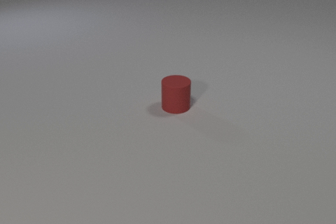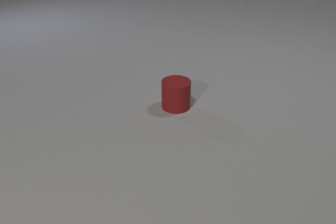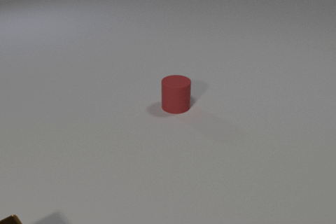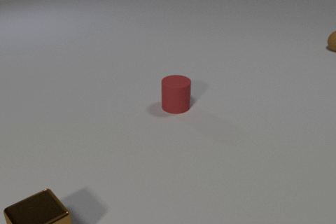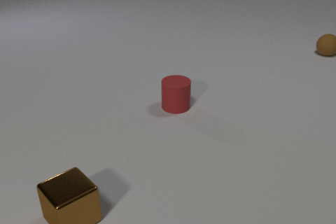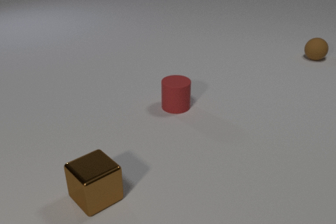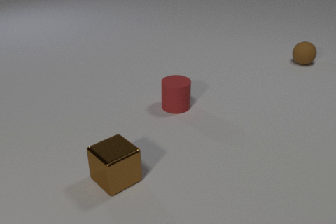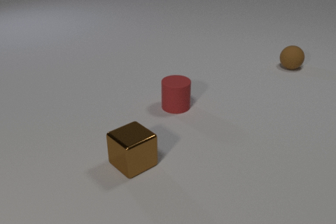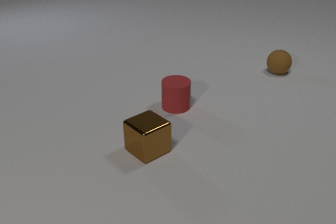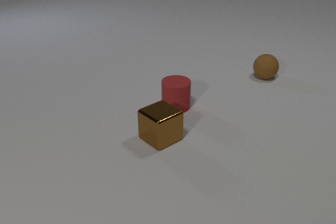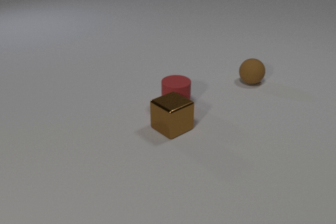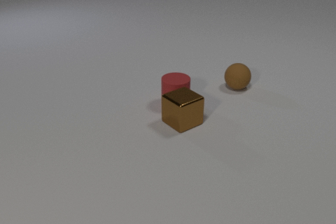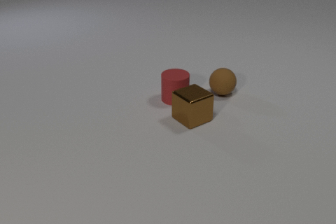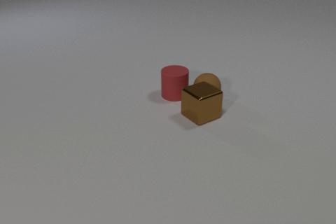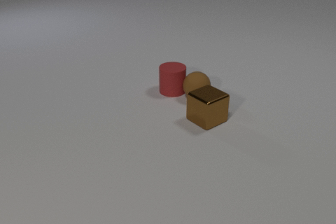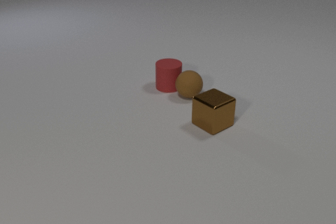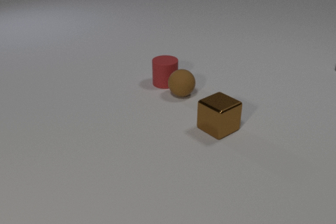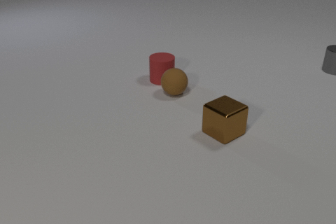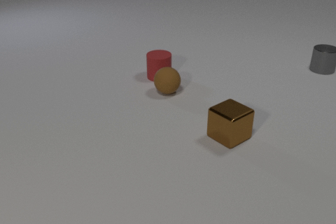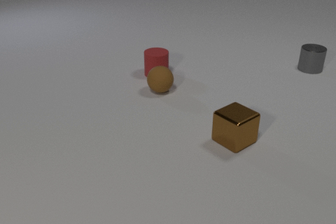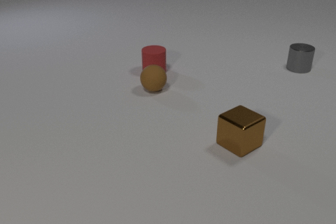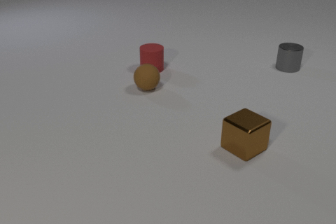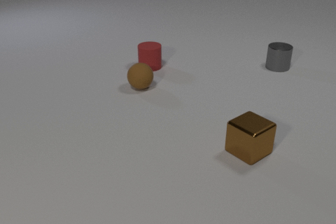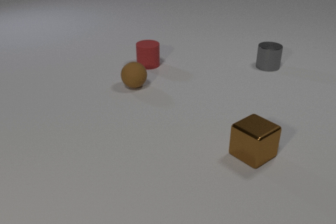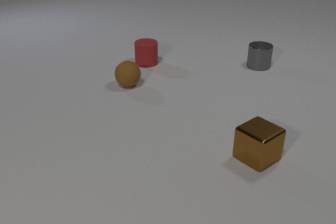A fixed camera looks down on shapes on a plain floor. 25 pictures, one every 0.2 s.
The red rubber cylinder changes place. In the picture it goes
away from the camera.
The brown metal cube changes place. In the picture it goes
to the right.
0.0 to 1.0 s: The brown metal cube comes in at the bottom edge, slides to the right and away from the camera. The brown rubber sphere comes in at the right edge, rolls toward the camera and to the left.
1.0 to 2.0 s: The brown metal cube slides away from the camera and to the right. The brown rubber sphere rolls toward the camera and to the left.
2.0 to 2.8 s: The brown metal cube slides to the right and away from the camera. The brown rubber sphere rolls to the left and toward the camera. The red rubber cylinder slides away from the camera. The brown metal cube and the red rubber cylinder collide. The brown metal cube and the brown rubber sphere collide. The brown rubber sphere and the red rubber cylinder collide.
2.8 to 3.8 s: The brown metal cube slides toward the camera and to the right. The brown rubber sphere rolls to the left. The red rubber cylinder slides away from the camera and to the left. The gray metal cylinder comes in at the right edge, slides to the left.
3.8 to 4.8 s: The brown metal cube slides toward the camera and to the right. The brown rubber sphere rolls to the left and away from the camera. The red rubber cylinder slides away from the camera. The gray metal cylinder slides to the left.
What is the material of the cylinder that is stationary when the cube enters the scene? rubber.
What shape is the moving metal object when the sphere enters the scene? cube.
What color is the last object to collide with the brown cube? brown.
